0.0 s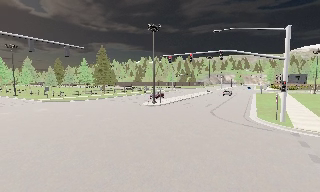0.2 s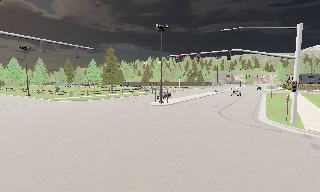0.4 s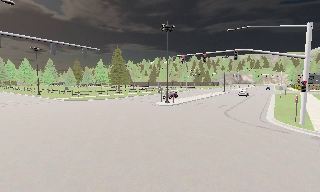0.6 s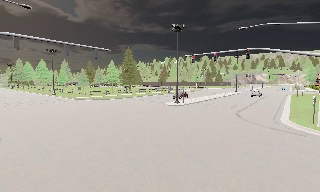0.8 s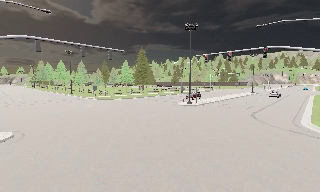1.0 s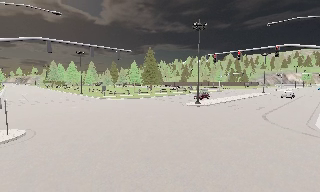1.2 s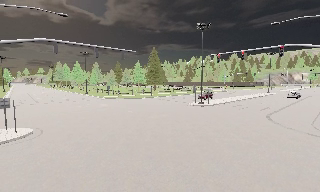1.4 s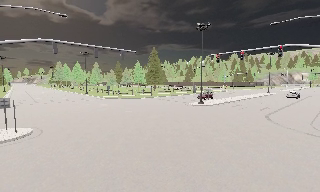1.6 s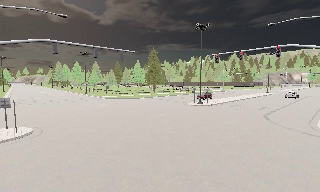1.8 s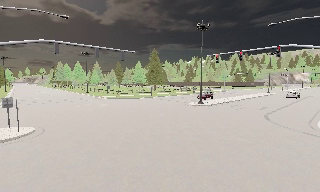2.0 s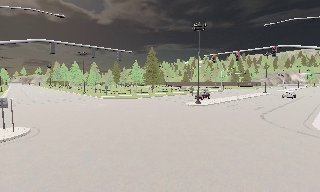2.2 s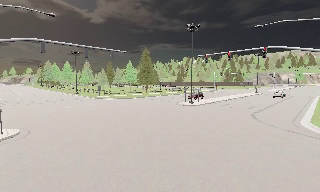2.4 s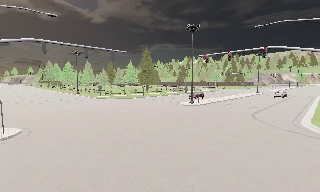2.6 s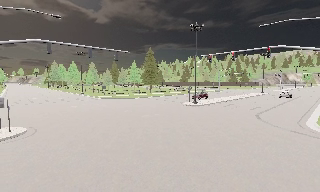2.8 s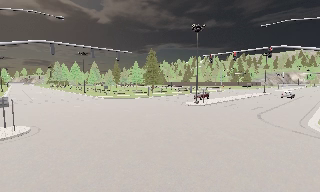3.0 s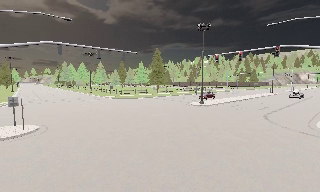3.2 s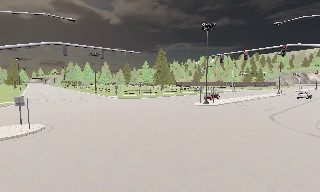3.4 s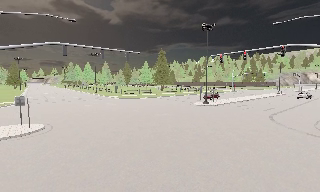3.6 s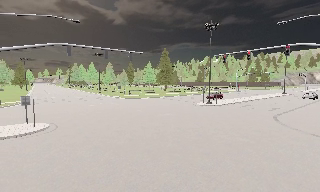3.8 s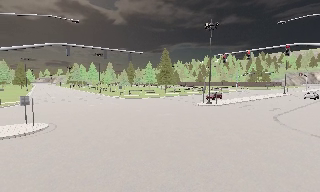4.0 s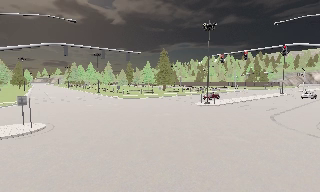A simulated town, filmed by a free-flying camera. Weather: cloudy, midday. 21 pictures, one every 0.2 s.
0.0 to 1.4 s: The camera swings to its left by about 20 degrees, and the scene slides to the right.
1.4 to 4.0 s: The camera travels to its right and backward, about 1 m.
The film runs forward here.
